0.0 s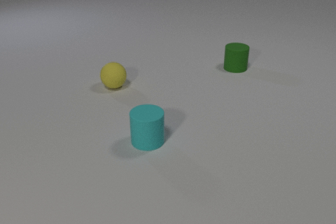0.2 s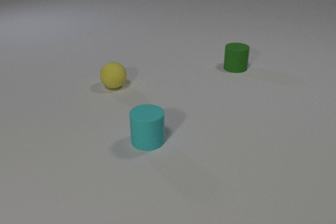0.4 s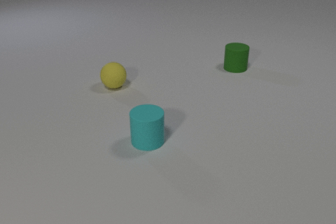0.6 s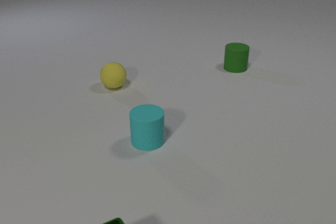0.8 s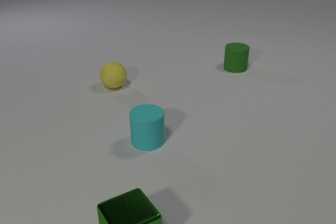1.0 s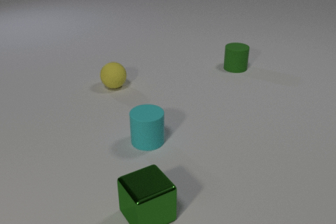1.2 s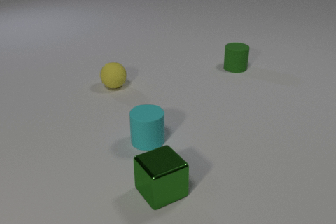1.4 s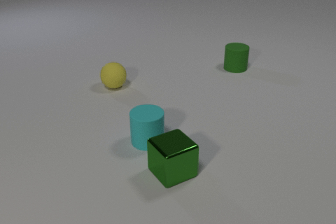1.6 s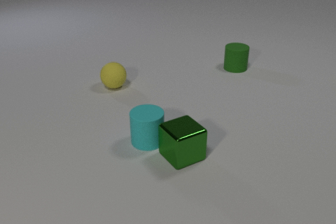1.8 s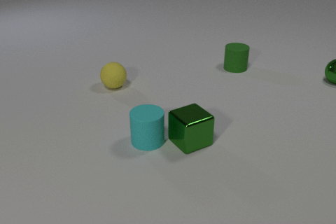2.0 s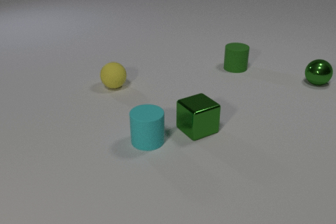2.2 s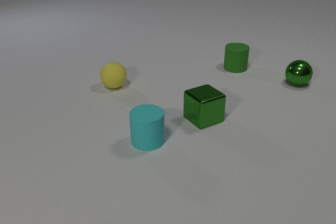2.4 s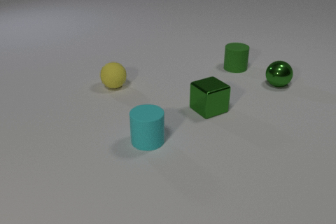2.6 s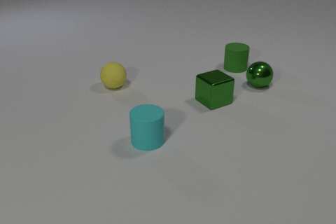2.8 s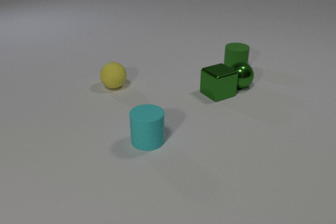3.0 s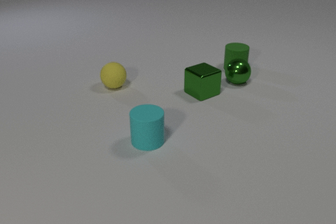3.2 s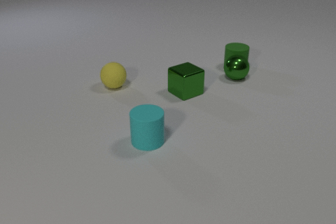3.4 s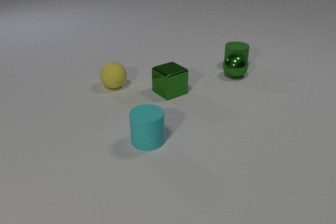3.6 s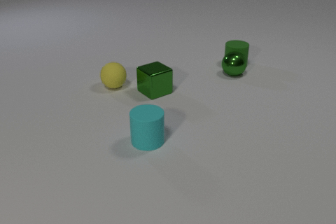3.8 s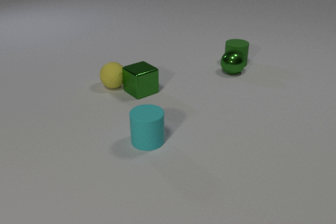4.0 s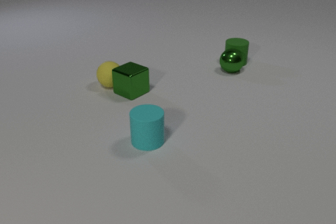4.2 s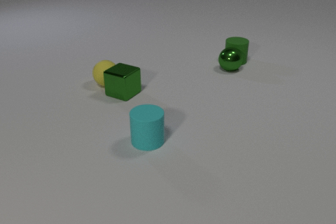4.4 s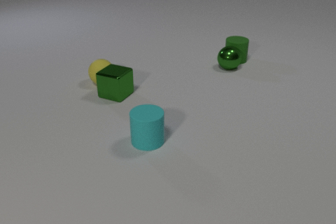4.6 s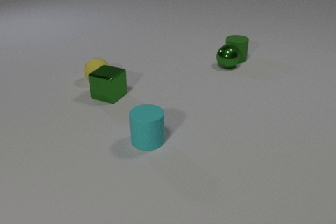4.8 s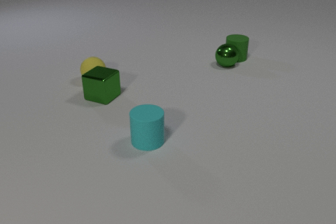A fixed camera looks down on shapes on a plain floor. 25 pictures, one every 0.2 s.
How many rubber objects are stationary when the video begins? 3.
What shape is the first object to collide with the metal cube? sphere.
Are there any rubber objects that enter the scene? no.
0.0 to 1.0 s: The green metal cube comes in at the bottom edge, slides away from the camera and to the right.
1.0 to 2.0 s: The green metal cube slides away from the camera. The green metal sphere comes in at the right edge, rolls to the left and toward the camera.
2.0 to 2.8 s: The green metal cube slides away from the camera. The green metal sphere rolls to the left. The green metal cube and the green metal sphere collide.
2.8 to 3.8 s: The green metal cube slides to the left. The green metal sphere rolls away from the camera. The green rubber cylinder slides away from the camera. The green metal sphere and the green rubber cylinder collide. The green metal cube and the yellow rubber sphere collide.
3.8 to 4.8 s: The green metal cube slides to the left, spins so that its near face slides to the right, counterclockwise seen from above. The green metal sphere rolls away from the camera. The yellow rubber sphere rolls to the left and away from the camera. The green rubber cylinder slides away from the camera.
